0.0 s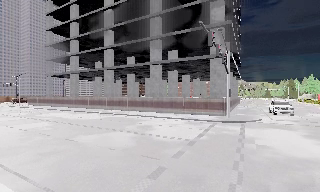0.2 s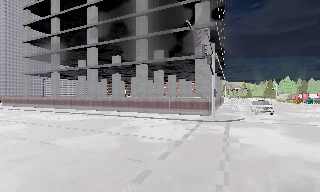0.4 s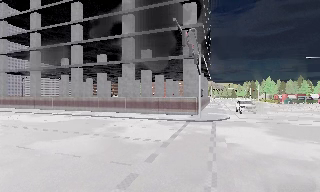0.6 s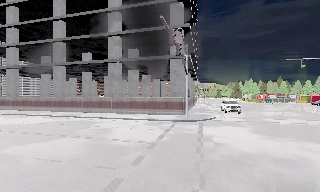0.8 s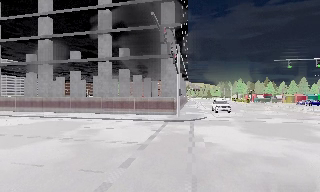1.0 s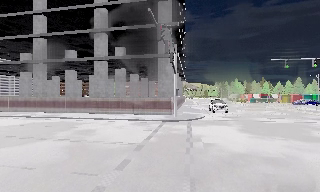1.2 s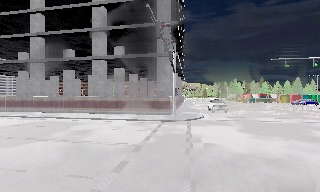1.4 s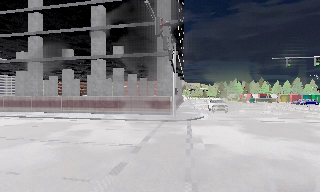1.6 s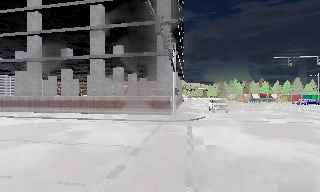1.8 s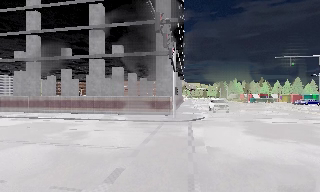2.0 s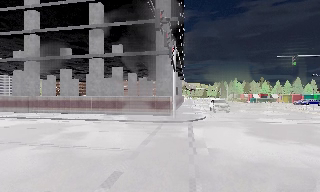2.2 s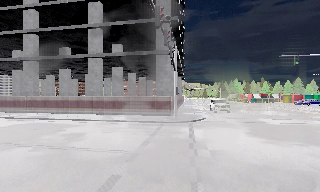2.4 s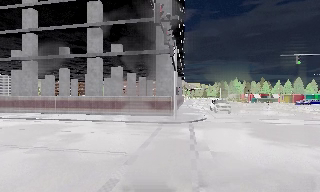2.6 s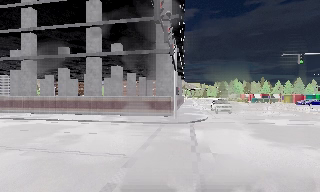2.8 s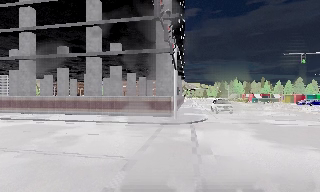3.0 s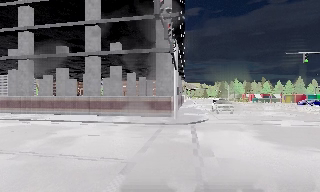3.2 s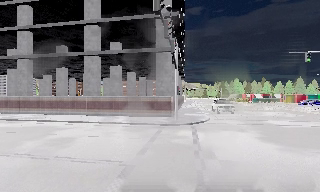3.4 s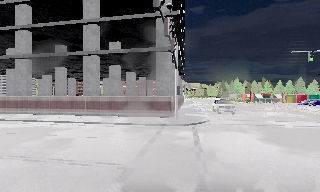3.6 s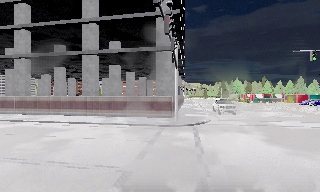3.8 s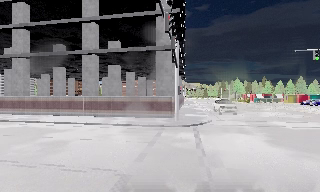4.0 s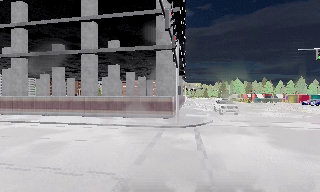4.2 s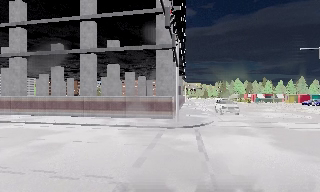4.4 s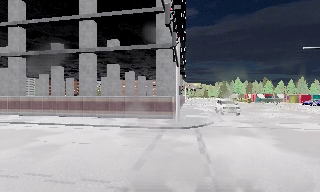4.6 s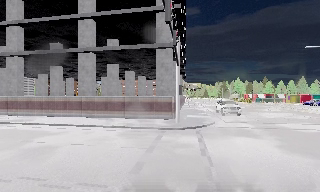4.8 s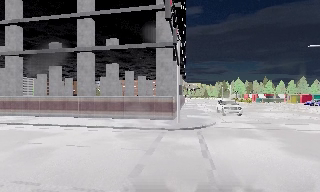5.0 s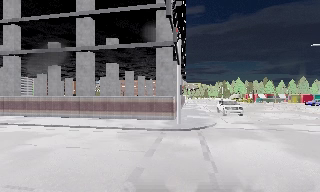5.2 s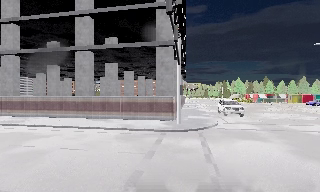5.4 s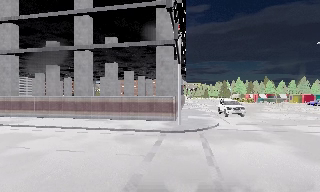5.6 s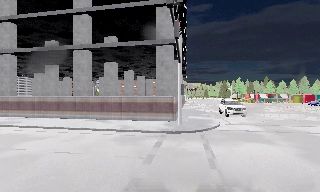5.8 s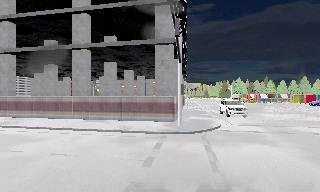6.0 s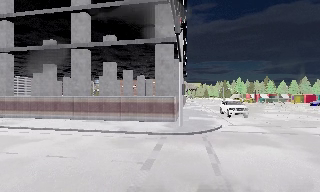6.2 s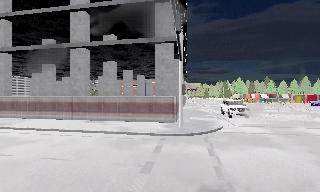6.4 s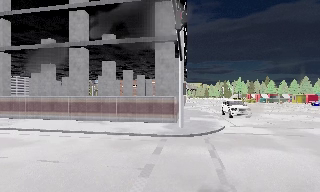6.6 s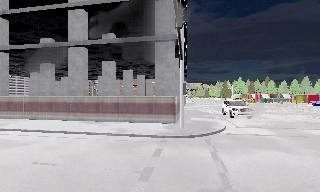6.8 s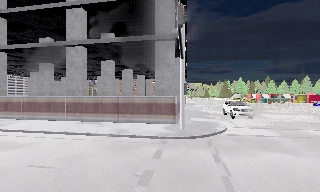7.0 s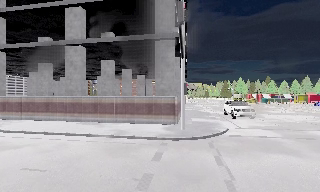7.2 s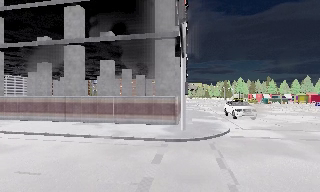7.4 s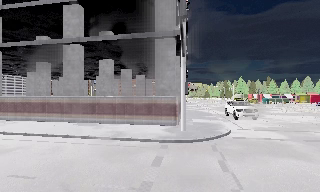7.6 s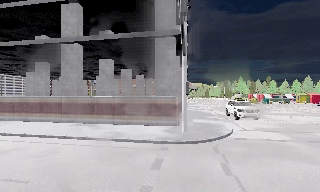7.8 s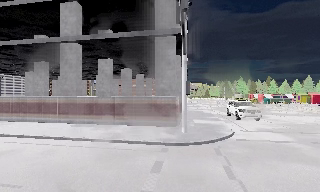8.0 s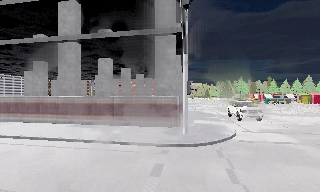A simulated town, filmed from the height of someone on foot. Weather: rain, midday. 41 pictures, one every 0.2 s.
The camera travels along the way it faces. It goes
forward.
0.0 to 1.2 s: The camera swings to its right by about 20 degrees, and the scene slides to the left. It travels forward, about 1.5 m, so what stands in front looms larger.
1.2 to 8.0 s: The camera travels forward, about 8 m, so what stands in front looms larger.
The film runs forward here.
